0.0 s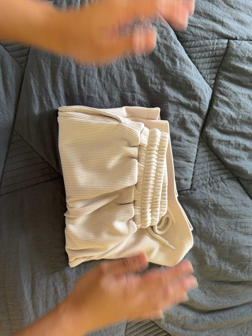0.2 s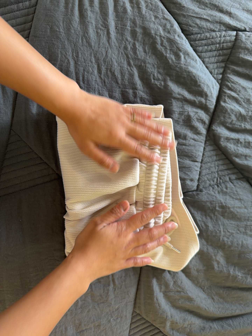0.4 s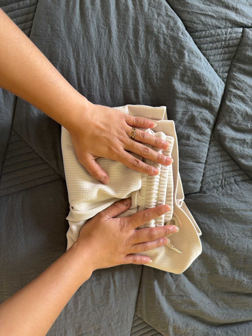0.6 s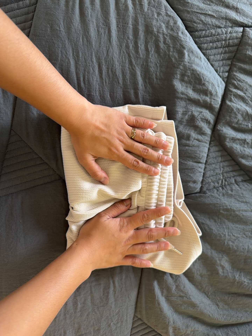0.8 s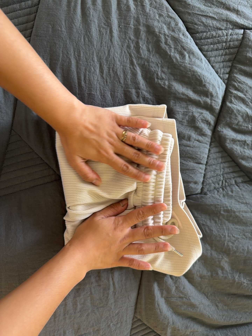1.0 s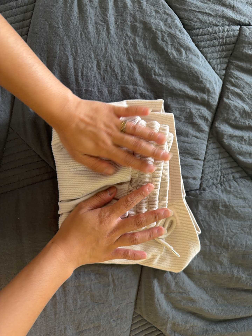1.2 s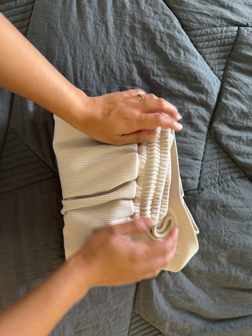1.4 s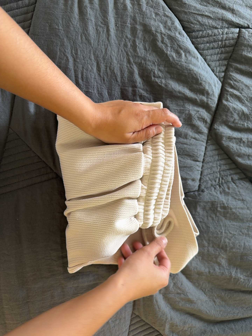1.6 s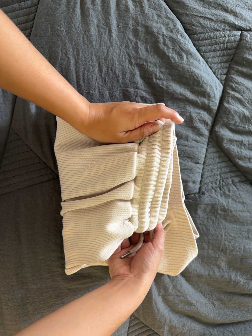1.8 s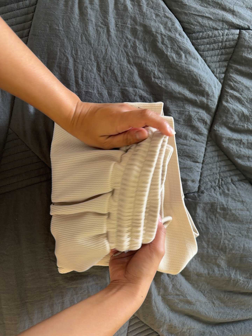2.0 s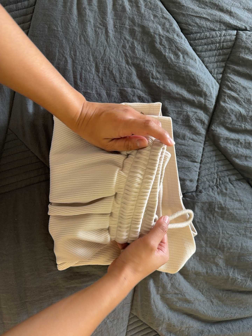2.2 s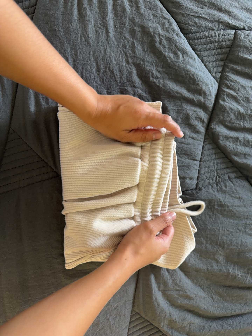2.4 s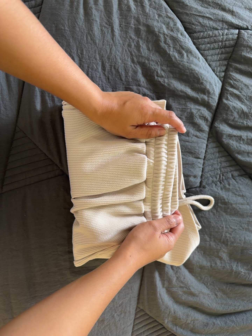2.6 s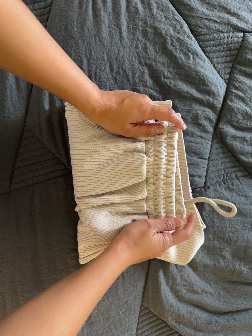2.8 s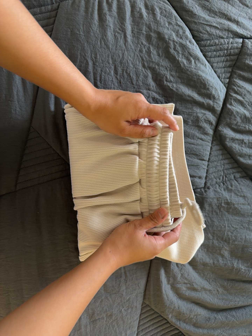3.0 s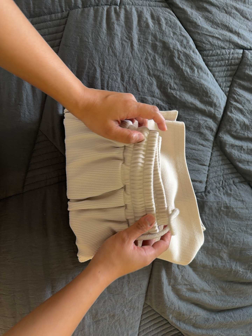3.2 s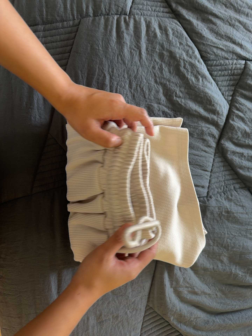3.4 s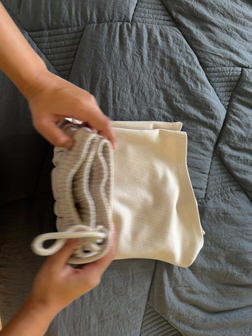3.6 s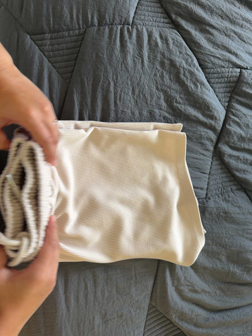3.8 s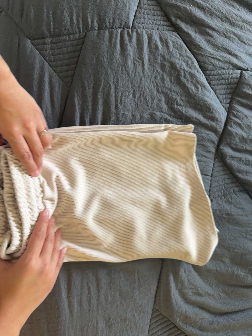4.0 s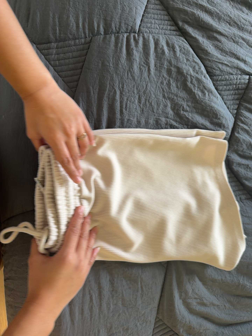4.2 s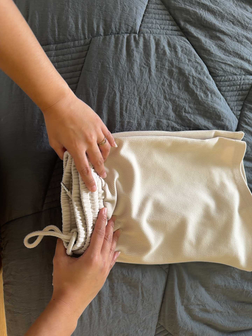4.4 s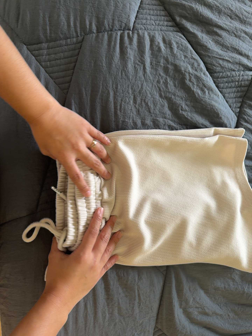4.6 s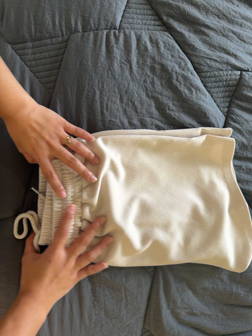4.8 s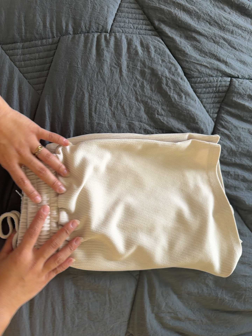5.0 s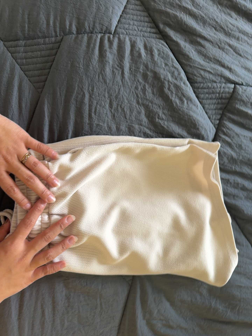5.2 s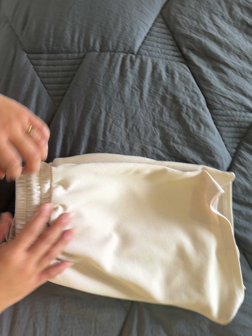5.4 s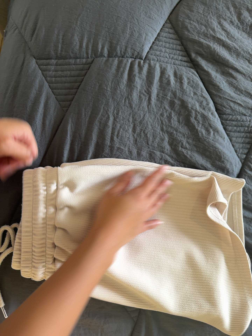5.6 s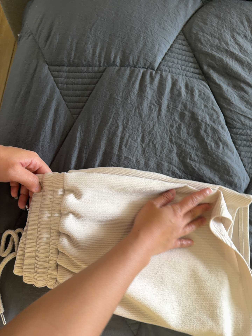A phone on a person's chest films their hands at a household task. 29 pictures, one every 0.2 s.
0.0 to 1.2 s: The camera shifts only a little, or ends up much as it began.
1.2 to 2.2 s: The camera keeps its place and its aim.
2.2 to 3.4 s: The camera travels to its left and backward, about 10 cm.
3.4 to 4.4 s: The camera shifts only a little, or ends up much as it began.
4.4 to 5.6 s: The camera rolls about its line of sight by about 15 degrees, and the scene rotates clockwise.
The film runs backward here.
